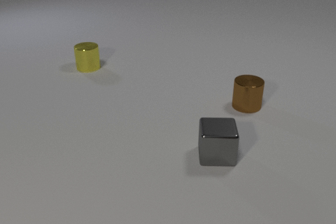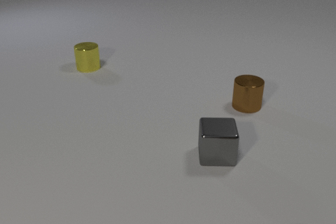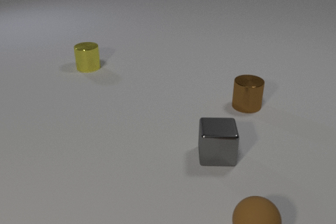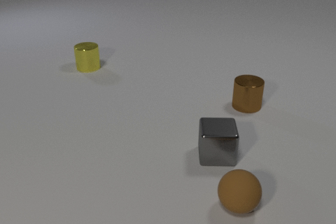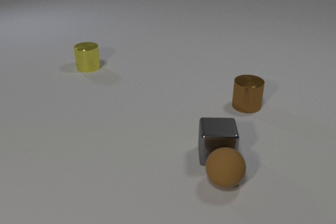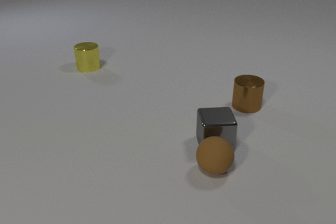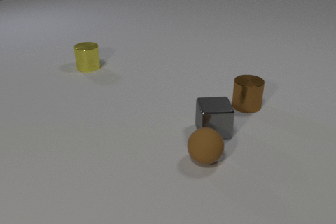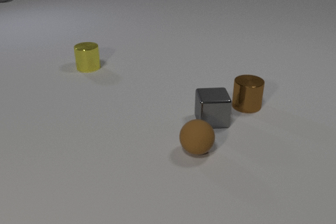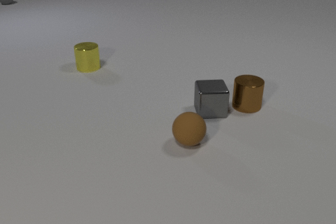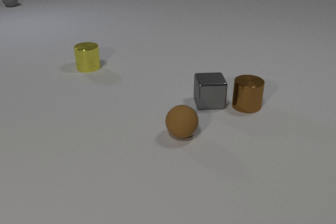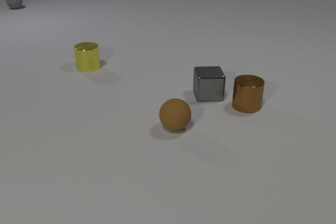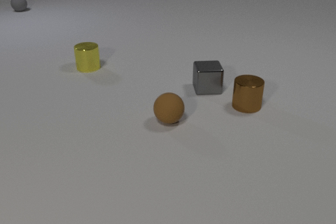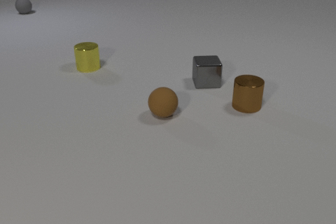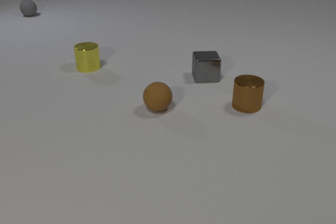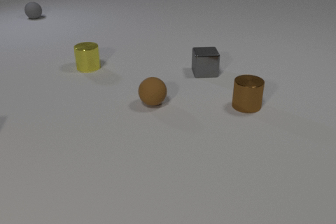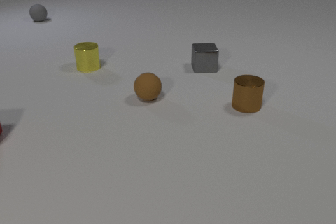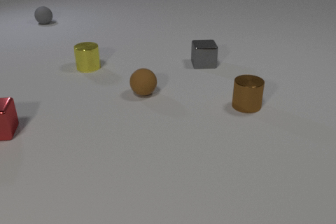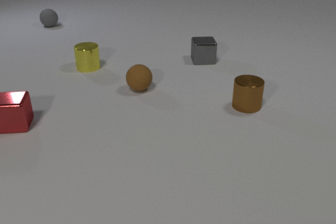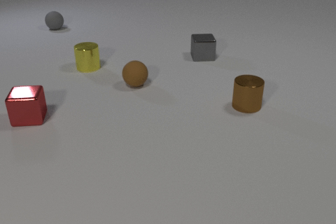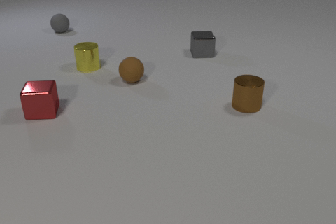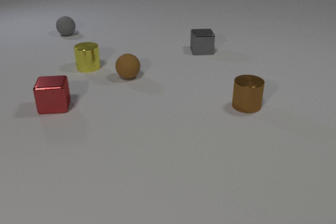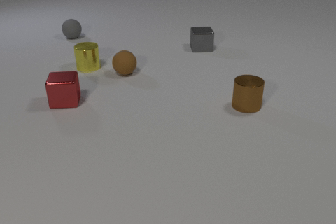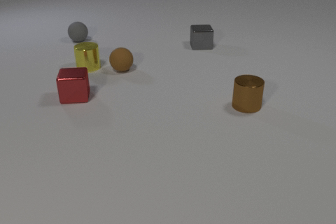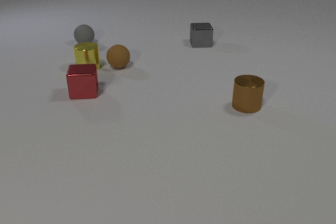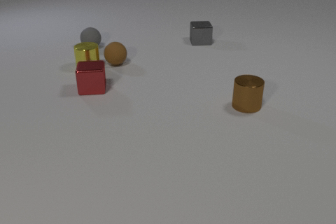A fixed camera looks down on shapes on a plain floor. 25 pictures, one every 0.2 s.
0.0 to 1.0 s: The brown rubber sphere comes in at the bottom edge, rolls away from the camera and to the left. The gray metal cube slides away from the camera. The brown rubber sphere and the gray metal cube collide.
1.0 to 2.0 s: The brown rubber sphere rolls away from the camera and to the left. The gray metal cube slides away from the camera. The gray rubber sphere comes in at the top edge, rolls toward the camera.
2.0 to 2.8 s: The brown rubber sphere rolls away from the camera and to the left. The gray metal cube slides away from the camera. The gray rubber sphere rolls toward the camera.
2.8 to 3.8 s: The brown rubber sphere rolls away from the camera and to the left. The gray metal cube slides away from the camera. The gray rubber sphere rolls toward the camera and to the right. The red metal cube comes in at the left edge, slides to the right and away from the camera.
3.8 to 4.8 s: The brown rubber sphere rolls away from the camera. The gray metal cube slides away from the camera. The gray rubber sphere rolls toward the camera and to the right. The red metal cube slides to the right and away from the camera.
How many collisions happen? 1.
What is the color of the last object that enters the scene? red.
How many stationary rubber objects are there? 0.
